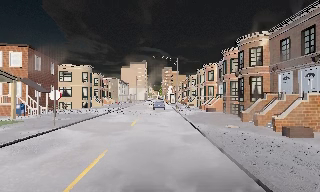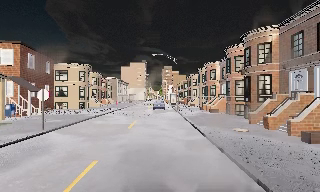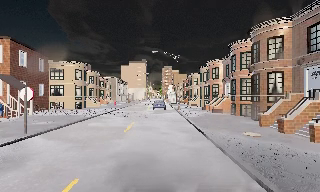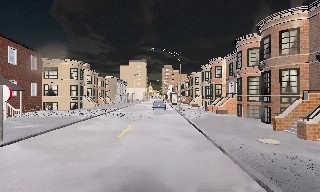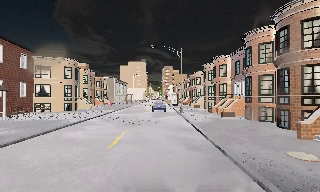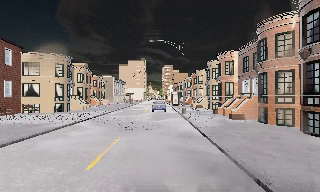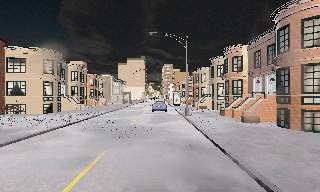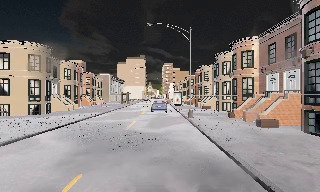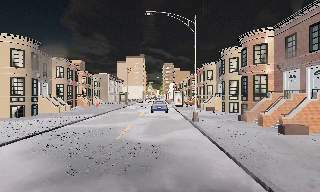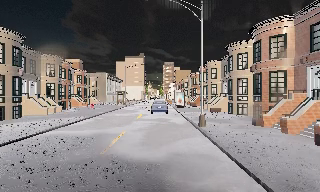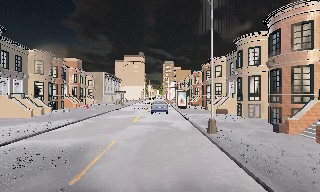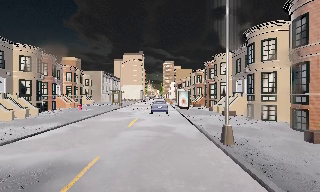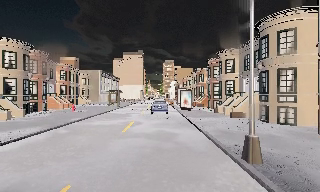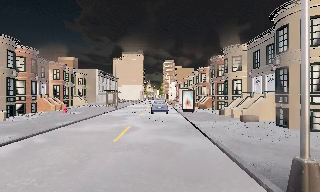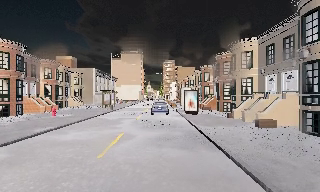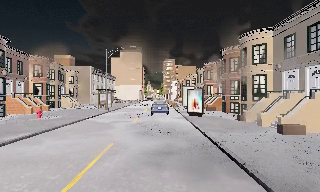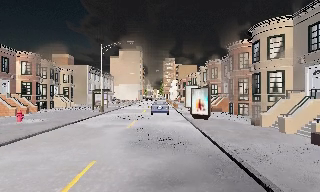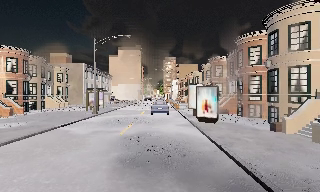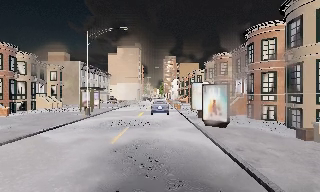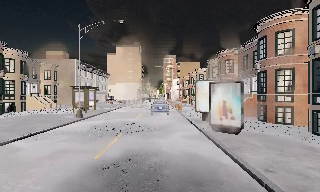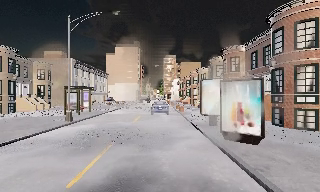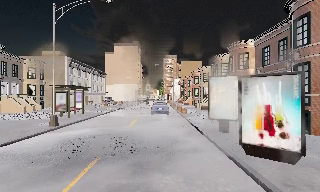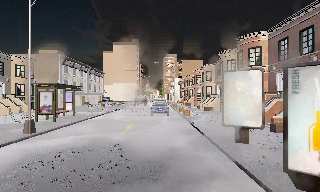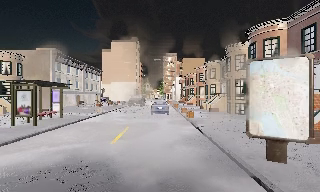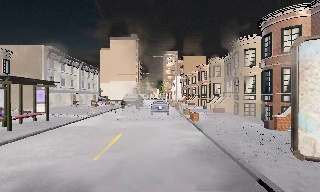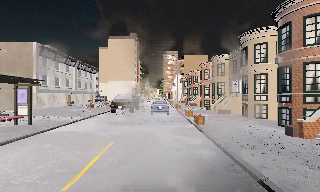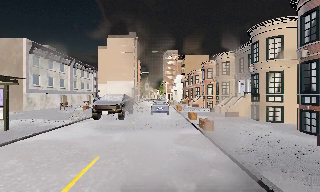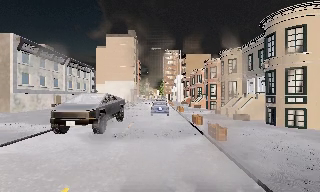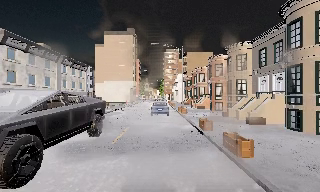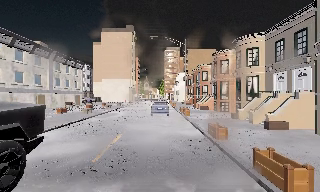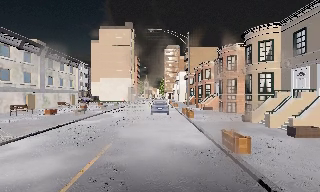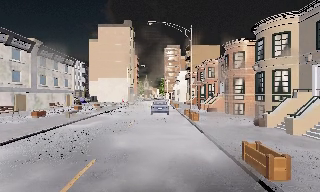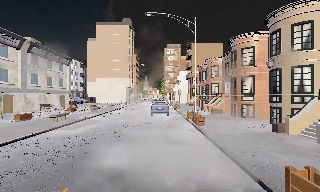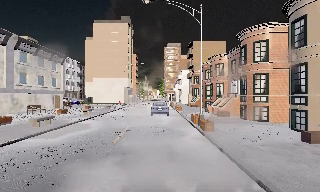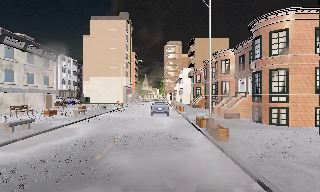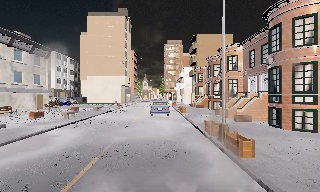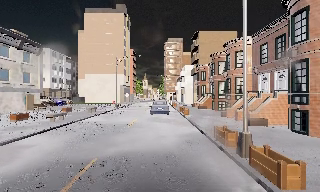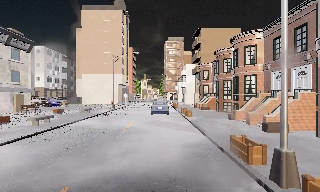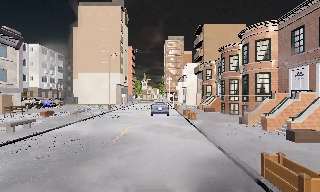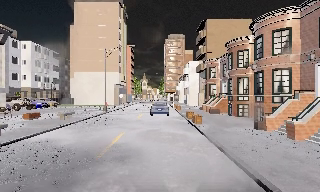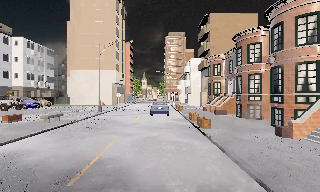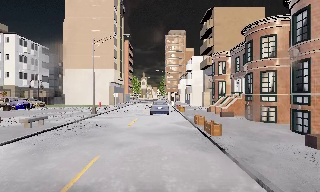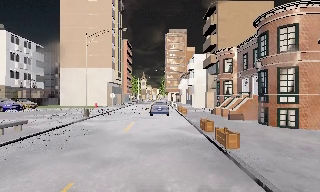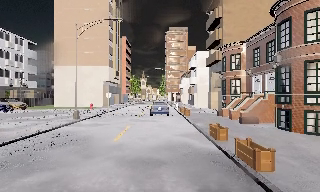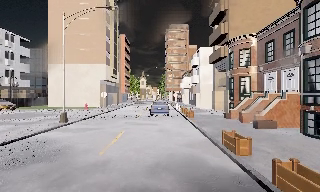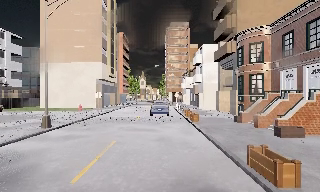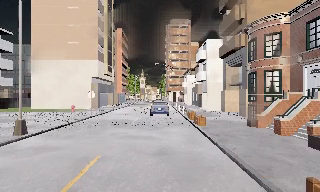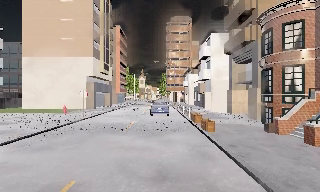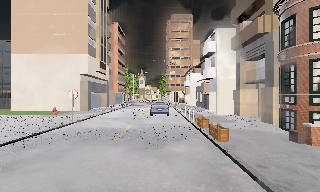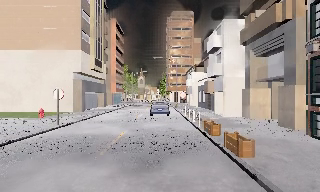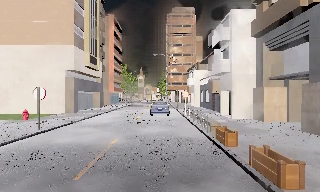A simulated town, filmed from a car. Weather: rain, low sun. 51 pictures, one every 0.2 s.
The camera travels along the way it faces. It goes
forward.
0.0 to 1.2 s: The camera travels forward, about 8 m, so what stands in front looms larger. It gains speed.
1.2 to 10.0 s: The camera travels forward, about 75 m, so what stands in front looms larger.
The film runs forward here.
